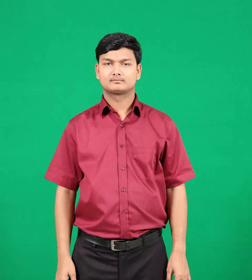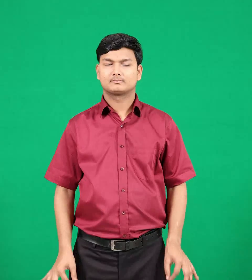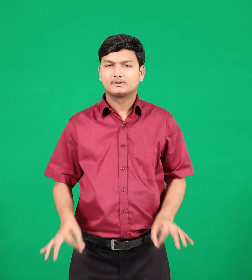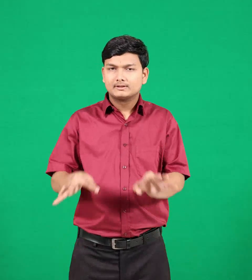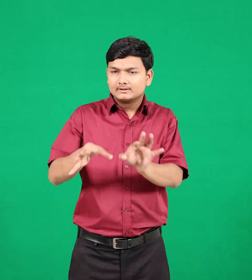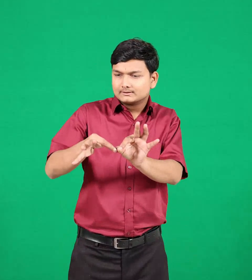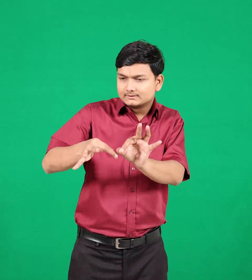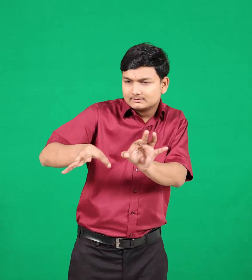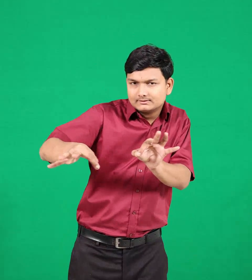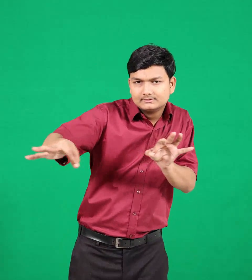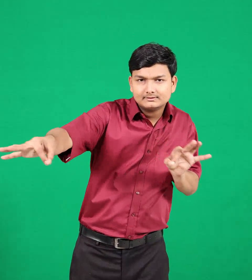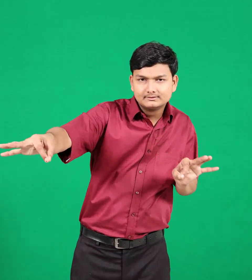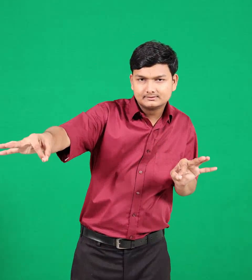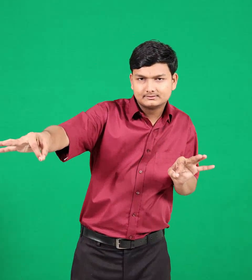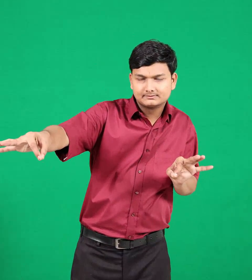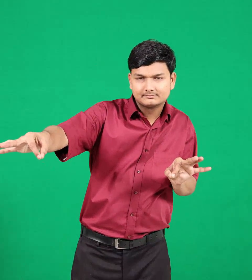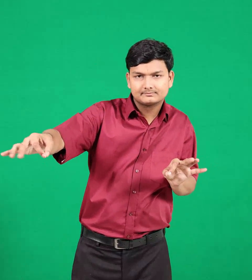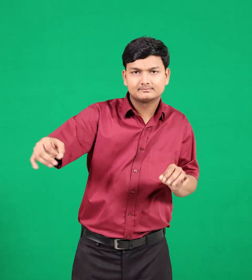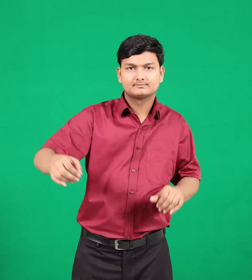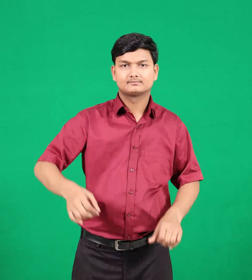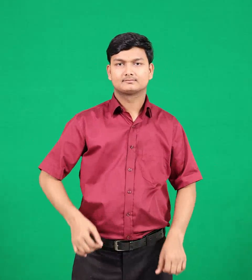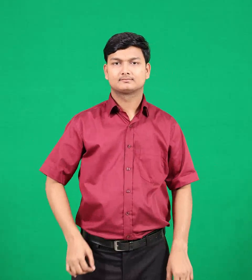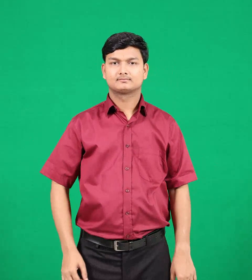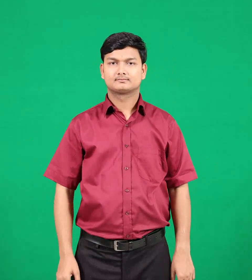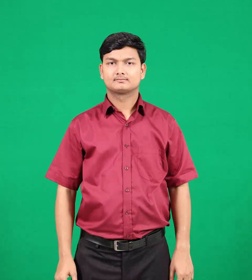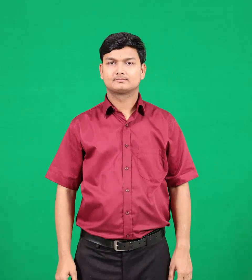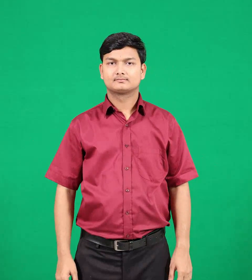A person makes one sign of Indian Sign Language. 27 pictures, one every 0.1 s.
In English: measure
